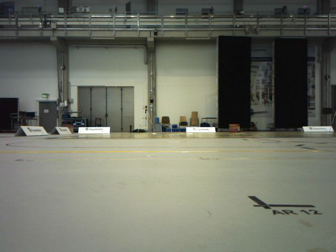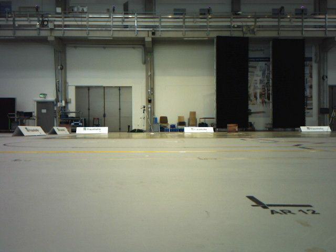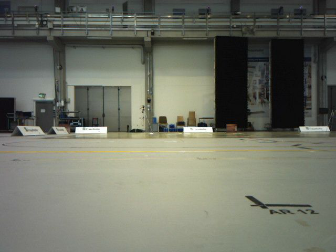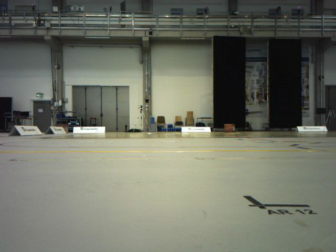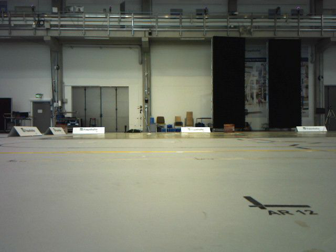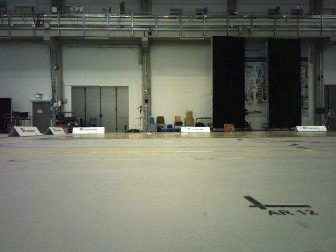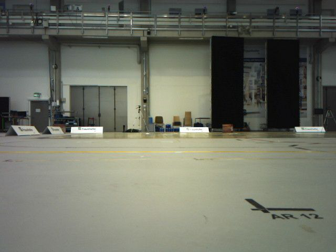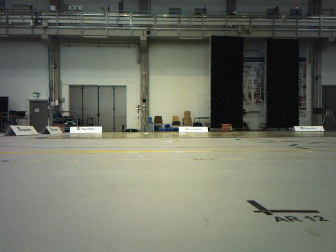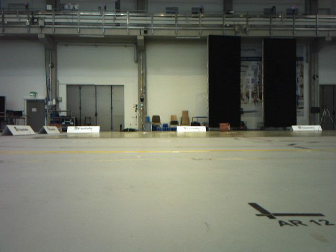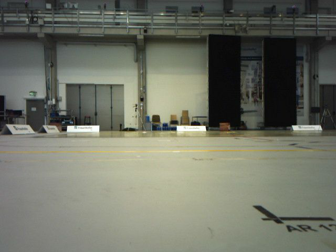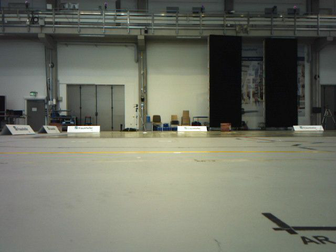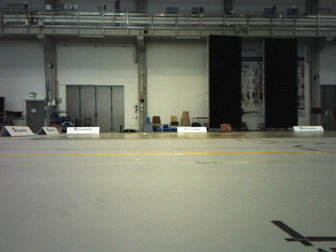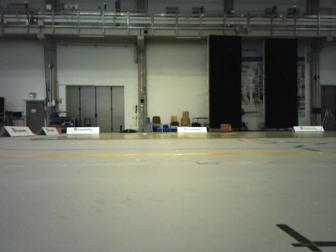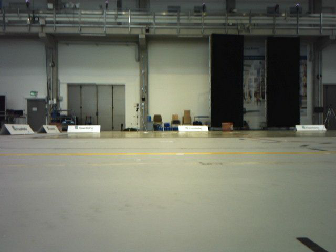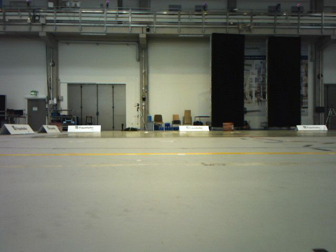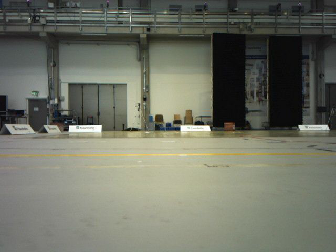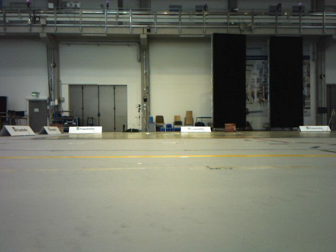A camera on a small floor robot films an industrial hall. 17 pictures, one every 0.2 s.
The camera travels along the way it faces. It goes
forward.
0.0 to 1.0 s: The camera shifts only a little, or ends up much as it began.
1.0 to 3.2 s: The camera travels forward, about 0.4 m, so what stands in front looms larger.
The film runs forward here.
